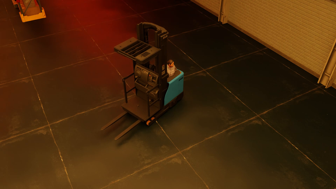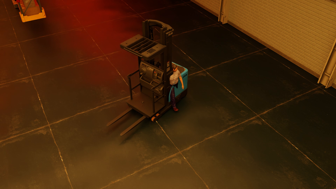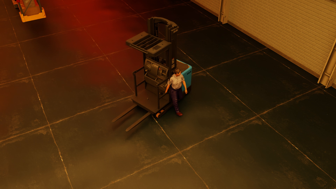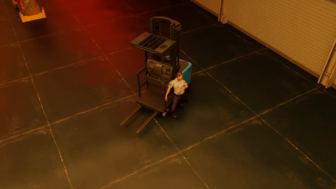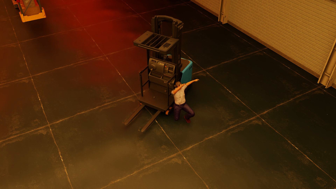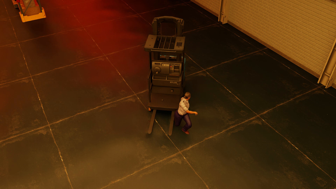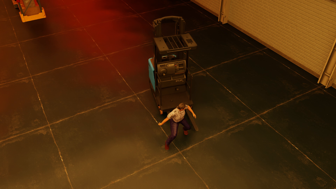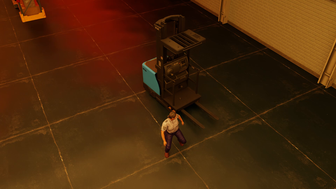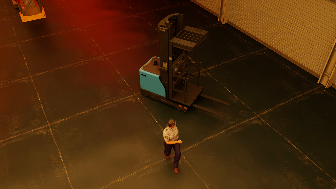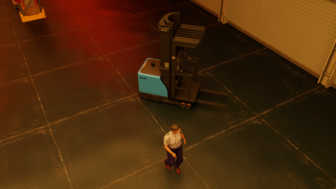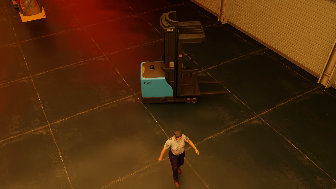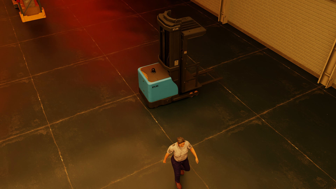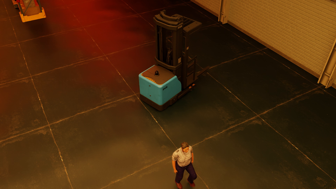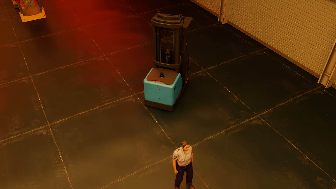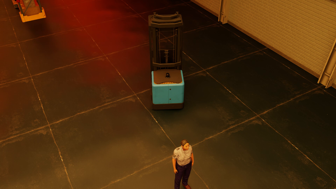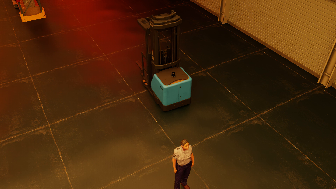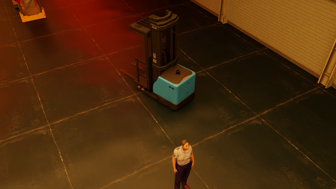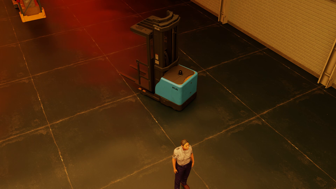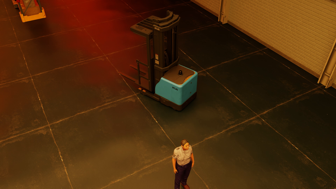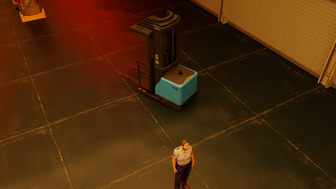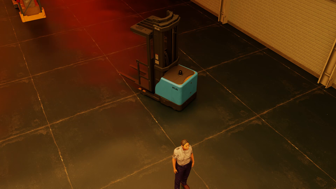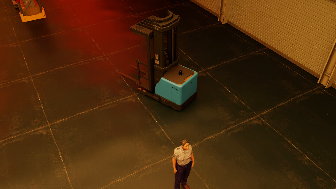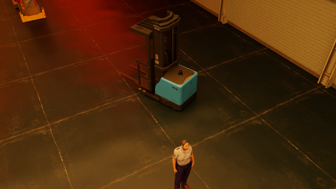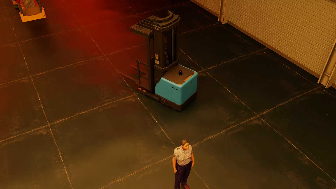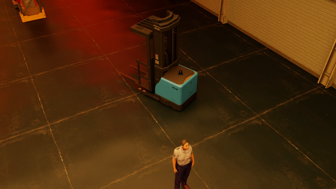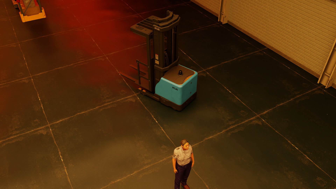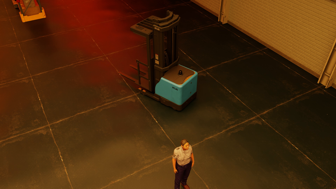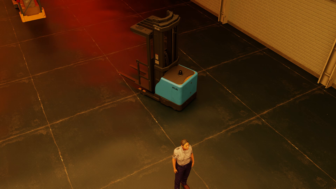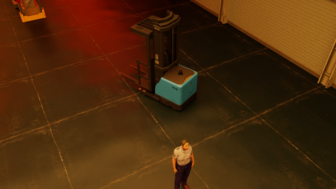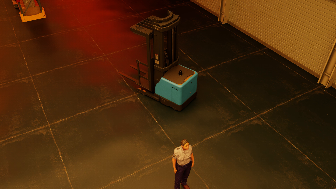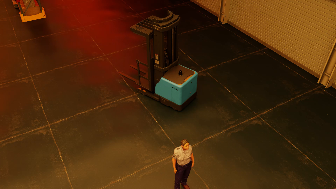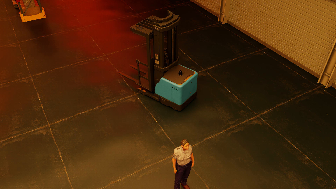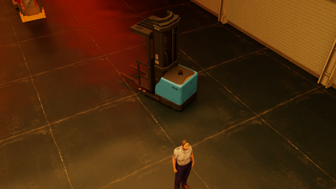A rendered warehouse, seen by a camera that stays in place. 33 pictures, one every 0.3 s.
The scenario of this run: Near miss between a forklift and a person.
